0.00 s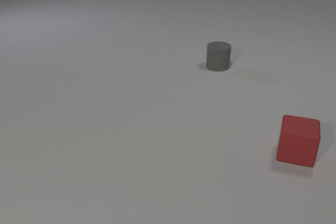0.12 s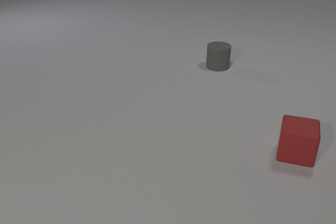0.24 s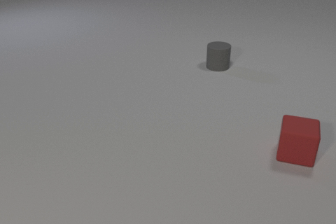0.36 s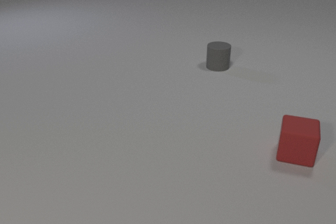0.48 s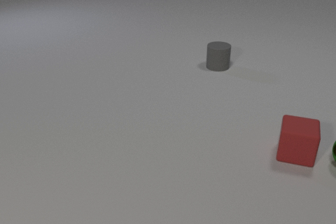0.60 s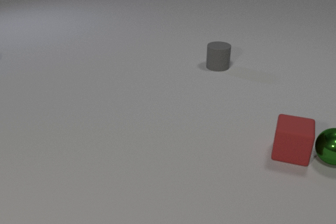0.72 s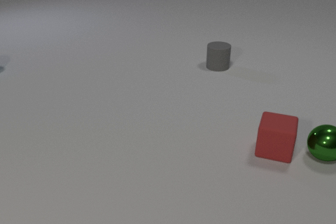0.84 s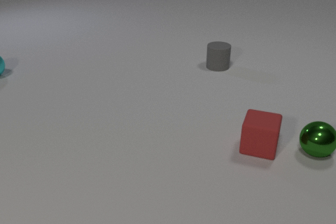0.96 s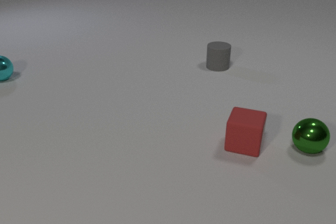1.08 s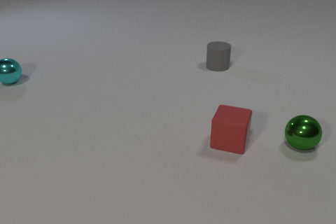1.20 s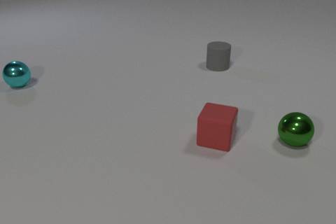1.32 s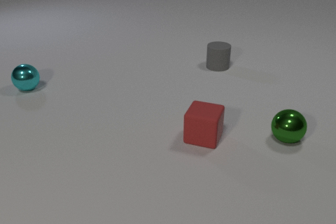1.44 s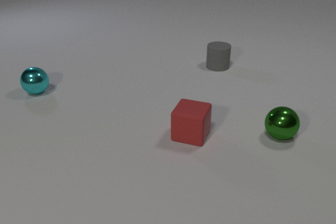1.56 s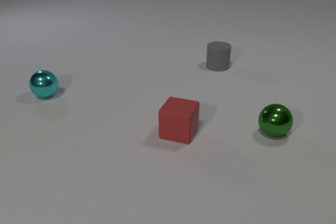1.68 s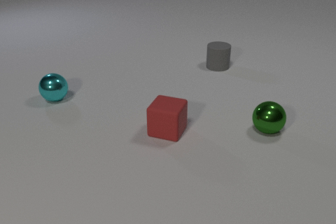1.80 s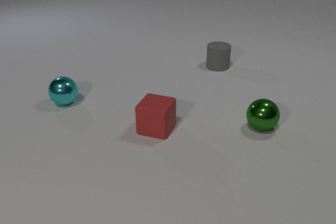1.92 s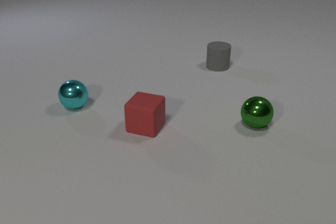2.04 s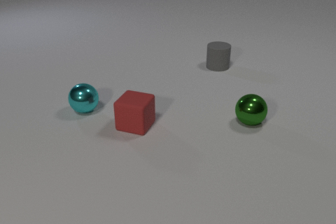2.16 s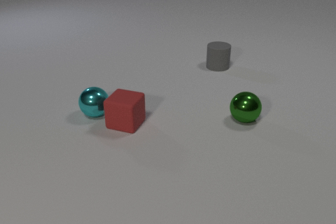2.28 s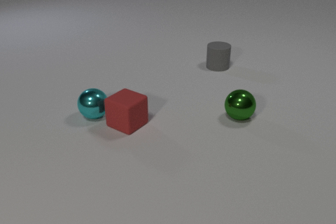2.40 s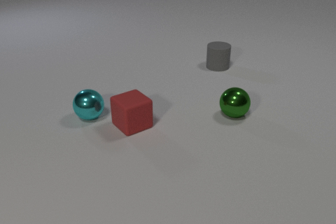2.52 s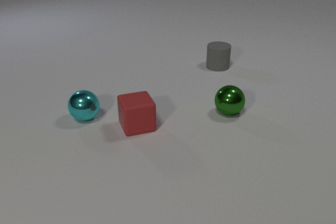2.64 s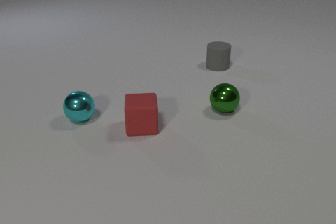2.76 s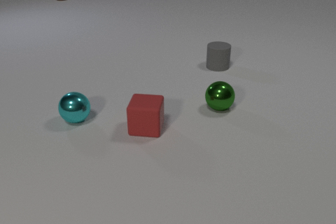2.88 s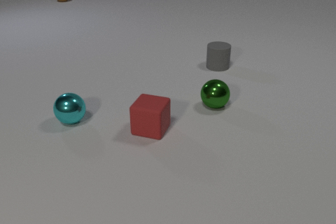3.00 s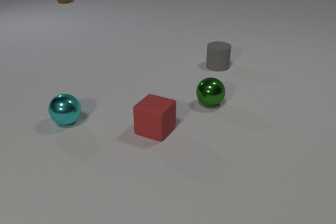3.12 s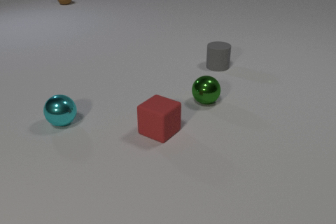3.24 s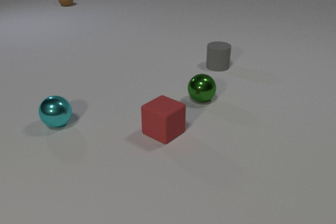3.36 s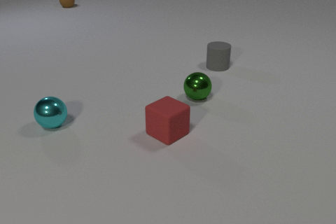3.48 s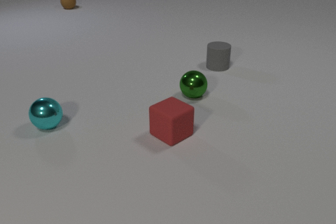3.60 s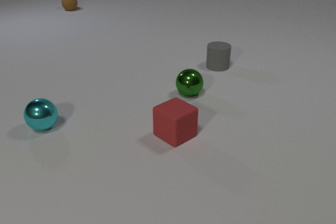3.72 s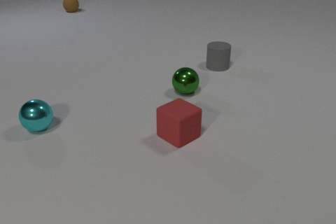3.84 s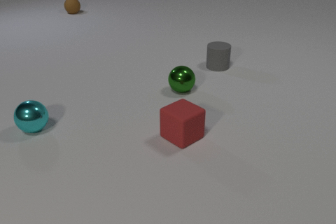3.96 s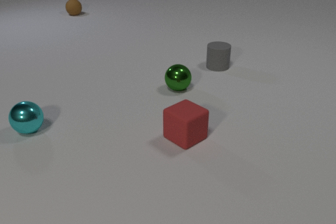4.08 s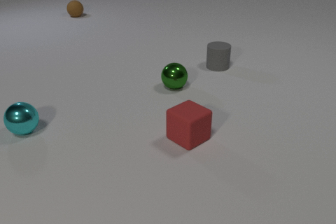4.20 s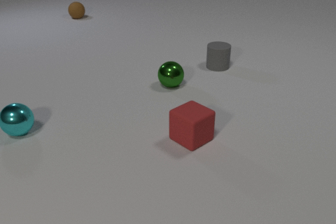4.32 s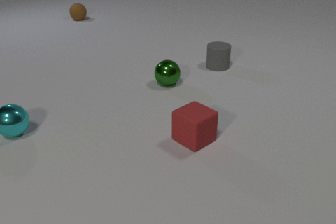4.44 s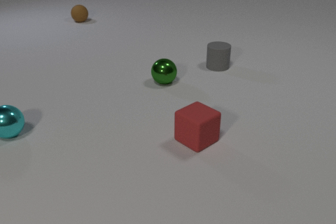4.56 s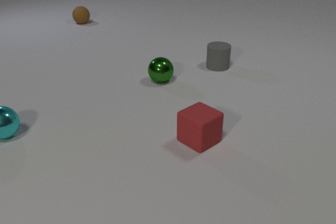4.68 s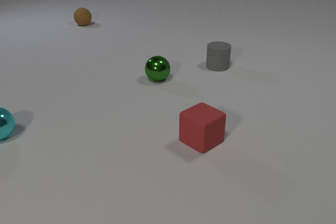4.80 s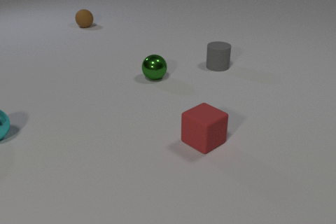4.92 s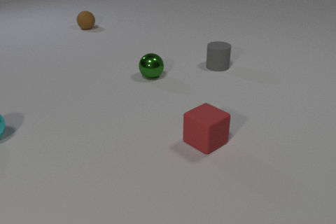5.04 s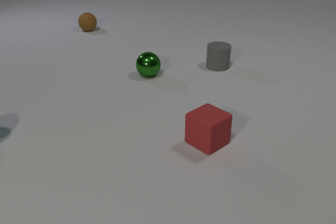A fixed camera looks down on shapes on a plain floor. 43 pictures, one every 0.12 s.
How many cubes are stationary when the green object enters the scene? 1.
How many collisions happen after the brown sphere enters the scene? 0.
What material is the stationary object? rubber.
0.00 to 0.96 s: The green metal sphere comes in at the right edge, rolls to the left. The red rubber cube slides to the left. The cyan metal sphere comes in at the left edge, rolls toward the camera and to the right. The green metal sphere and the red rubber cube collide.
0.96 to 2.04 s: The green metal sphere rolls to the left and away from the camera. The red rubber cube slides to the left. The cyan metal sphere rolls toward the camera and to the right.
2.04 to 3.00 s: The green metal sphere rolls to the left and away from the camera. The red rubber cube slides to the right and toward the camera, spins clockwise seen from above by about 105 degrees, its near face sliding to the left. The brown rubber sphere comes in at the top edge, rolls toward the camera. The cyan metal sphere rolls toward the camera and to the left. The red rubber cube and the cyan metal sphere collide.
3.00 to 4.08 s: The green metal sphere rolls to the left and away from the camera. The red rubber cube slides to the right. The brown rubber sphere rolls toward the camera. The cyan metal sphere rolls to the left.
4.08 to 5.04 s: The green metal sphere rolls away from the camera and to the left. The red rubber cube slides to the right. The brown rubber sphere rolls toward the camera. The cyan metal sphere rolls to the left.
